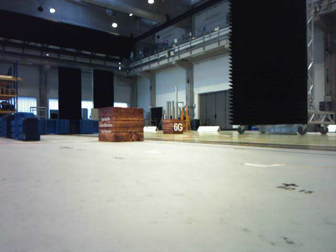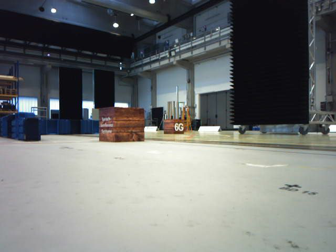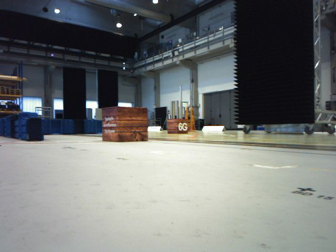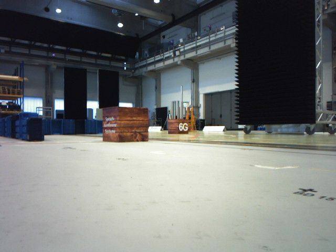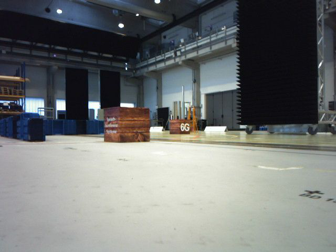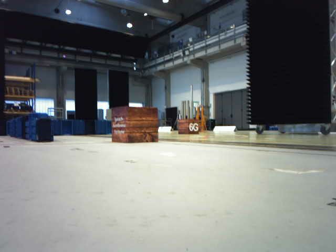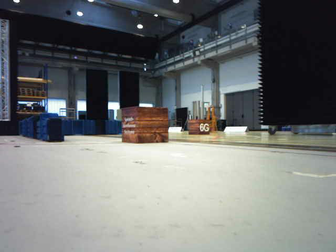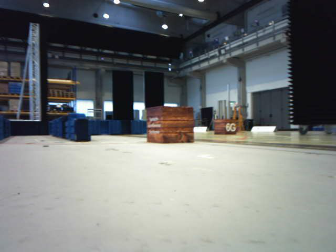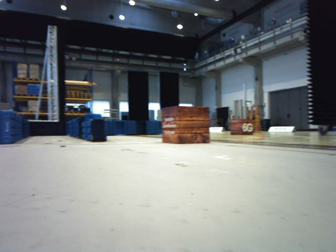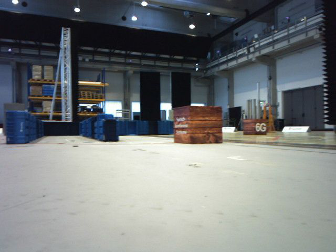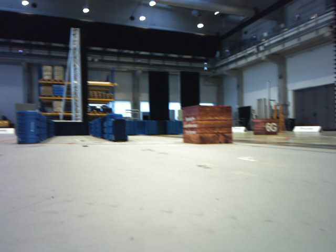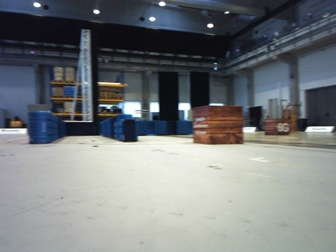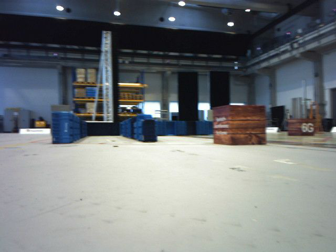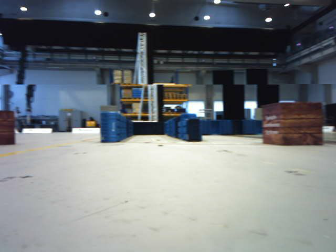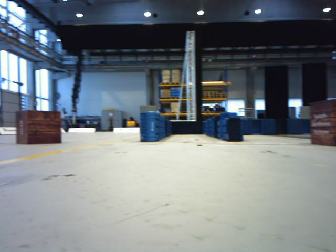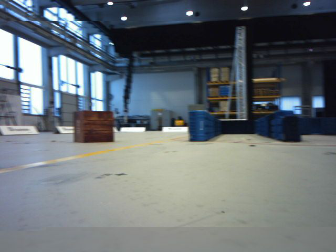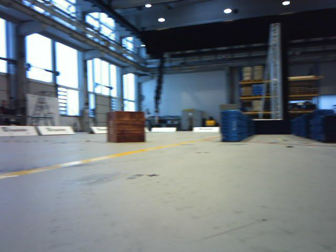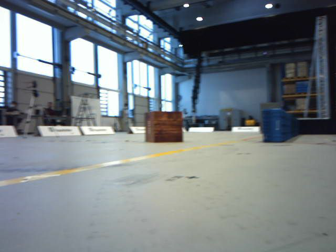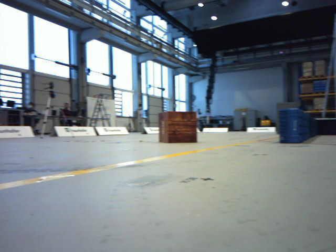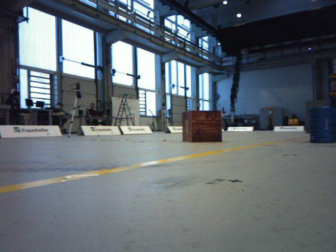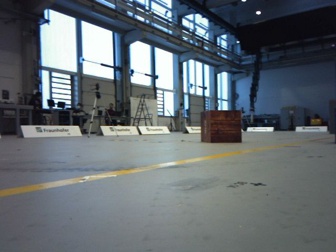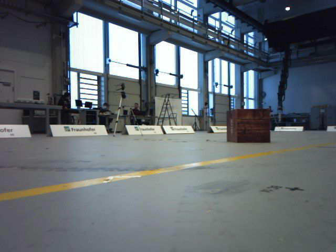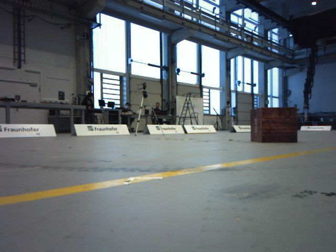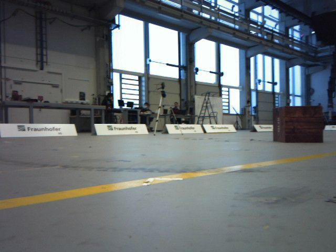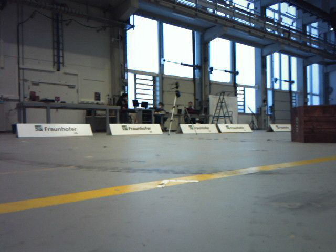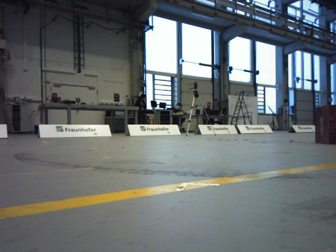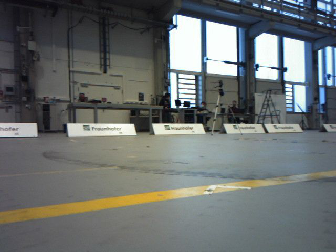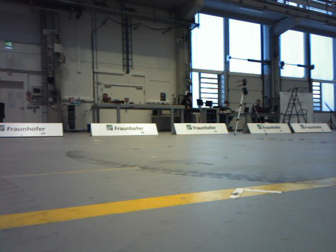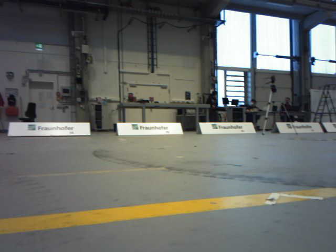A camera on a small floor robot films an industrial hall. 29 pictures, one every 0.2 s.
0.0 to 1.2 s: The camera travels forward, about 0.2 m, so what stands in front looms larger.
1.2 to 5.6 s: The camera swings to its left by about 100 degrees, and the scene slides to the right. It travels forward, about 0.8 m.
The film runs forward here.
